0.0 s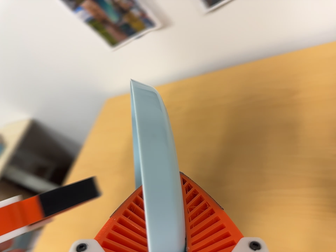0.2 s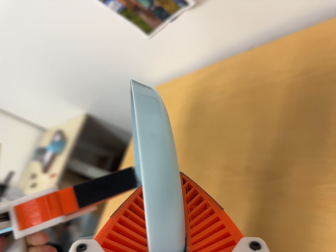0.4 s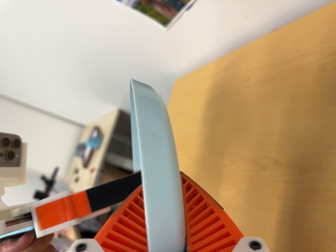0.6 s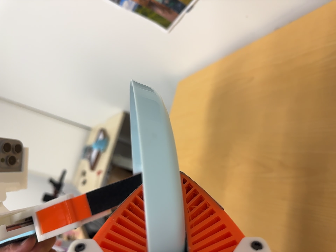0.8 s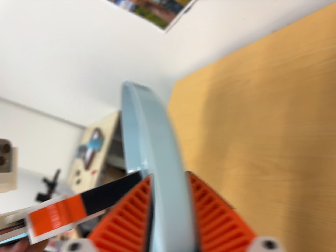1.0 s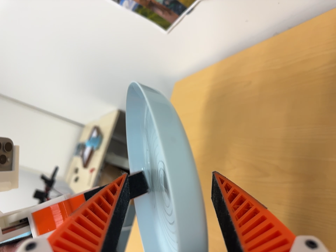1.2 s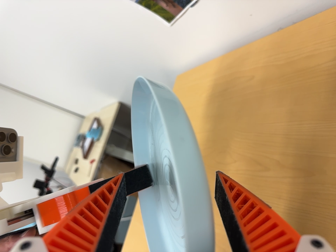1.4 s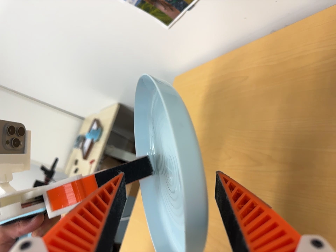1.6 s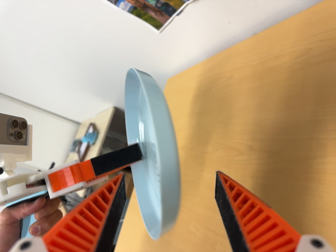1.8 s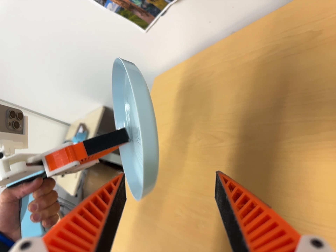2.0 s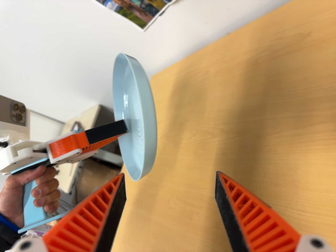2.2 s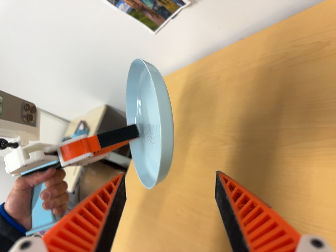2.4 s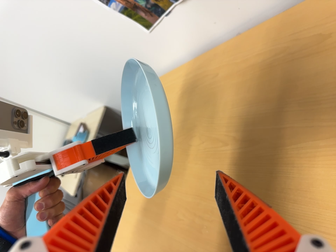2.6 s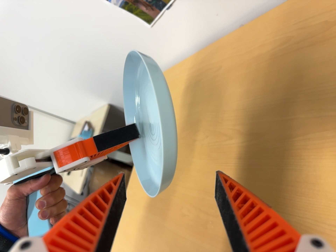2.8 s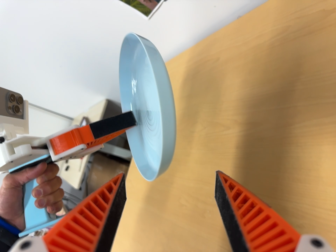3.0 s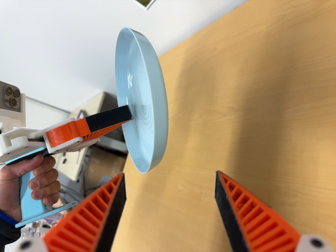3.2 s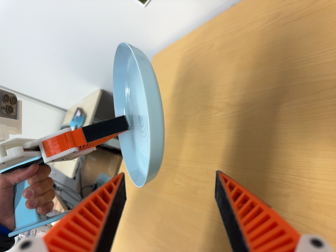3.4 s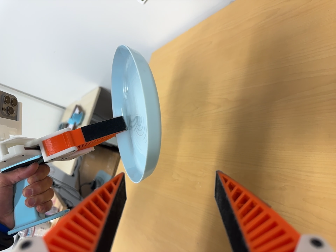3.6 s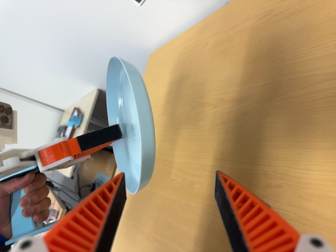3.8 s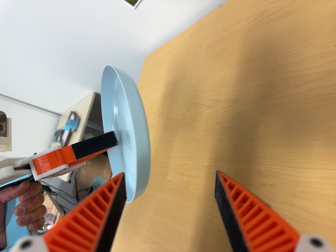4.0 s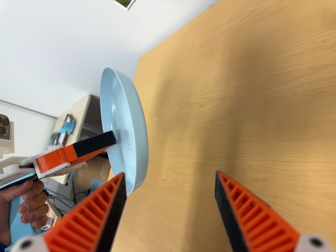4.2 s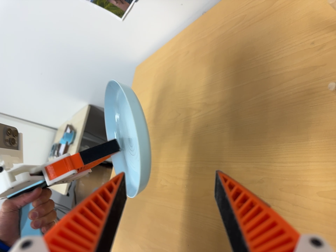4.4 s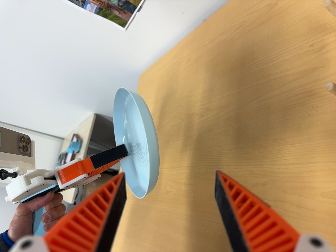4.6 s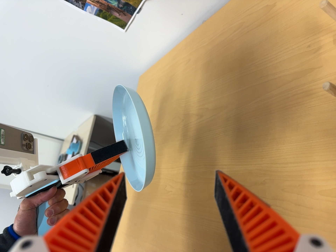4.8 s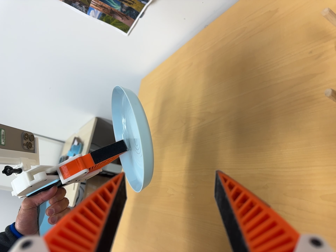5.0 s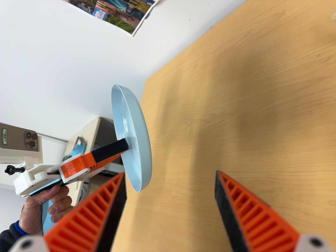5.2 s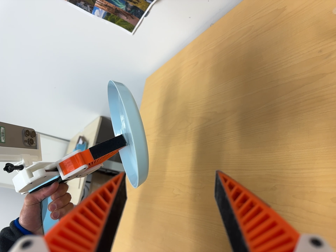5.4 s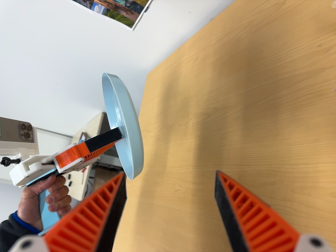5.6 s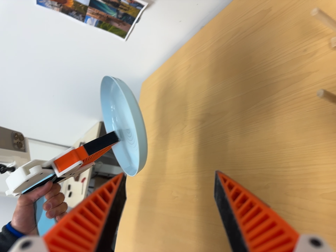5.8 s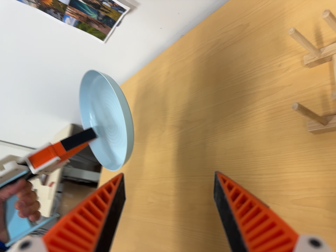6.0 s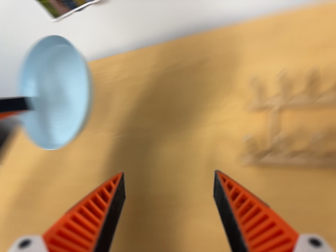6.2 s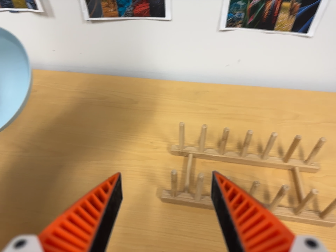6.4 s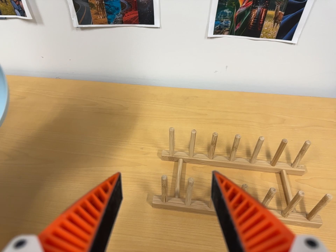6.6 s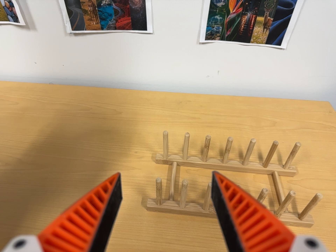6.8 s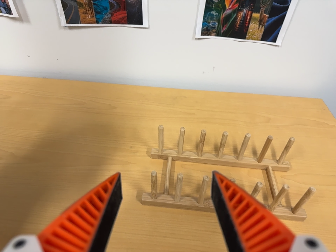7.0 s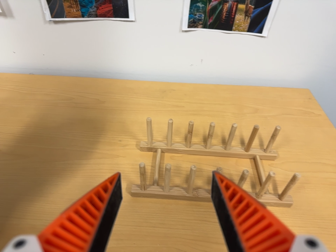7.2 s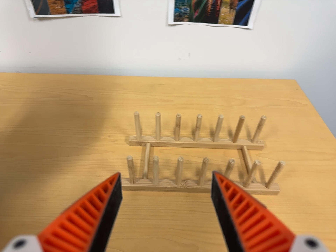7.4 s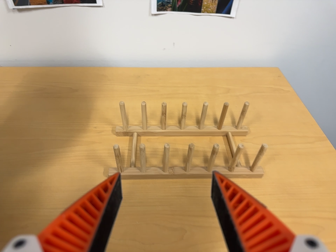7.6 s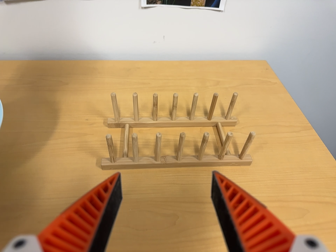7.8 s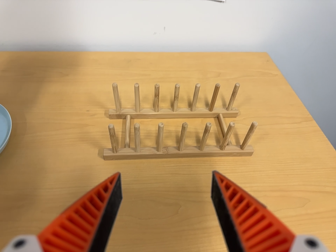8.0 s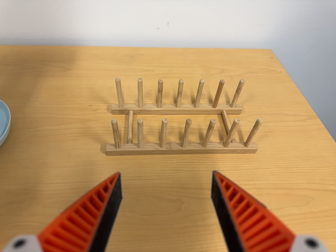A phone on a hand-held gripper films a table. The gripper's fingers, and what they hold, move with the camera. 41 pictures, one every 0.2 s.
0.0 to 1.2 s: The camera pans to its left by about 20 degrees. It travels forward, to its right and toward the top of its view, about 9 cm, so what stands in front looms larger. Its aim tips toward the bottom of its view by about 10 degrees.
1.2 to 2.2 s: The camera travels backward and toward the bottom of its view, about 14 cm, so what stands in front gets smaller.
2.2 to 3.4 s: The camera travels toward the bottom of its view, about 5 cm, so close, fixed things drift upward.
3.4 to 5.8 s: The camera shifts only a little, or ends up much as it began.
5.8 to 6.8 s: The camera swings to its right by about 50 degrees, and the scene slides to the left. It travels to its left and toward the bottom of its view, about 14 cm. Its aim tips toward the top of its view by about 20 degrees, and the scene shifts downward. It rolls about its line of sight by about 25 degrees, and the scene rotates clockwise.
6.8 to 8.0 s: The camera travels toward the bottom of its view, about 5 cm, so close, fixed things drift upward.
The film runs backward here.
